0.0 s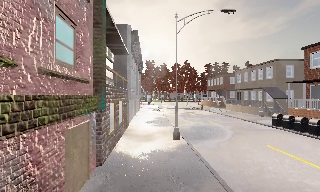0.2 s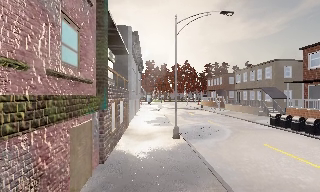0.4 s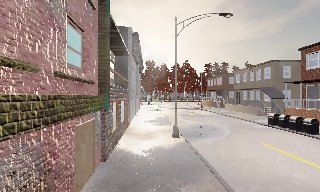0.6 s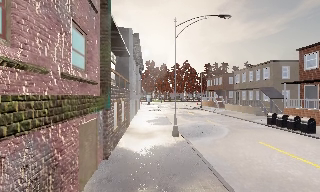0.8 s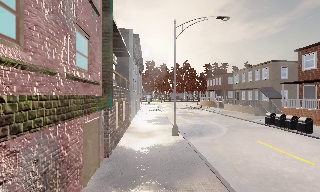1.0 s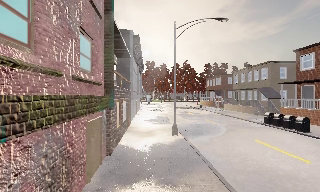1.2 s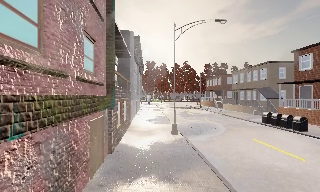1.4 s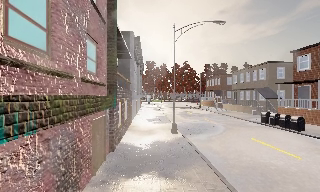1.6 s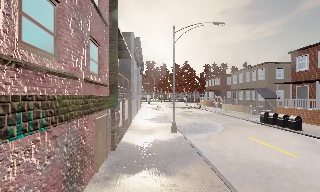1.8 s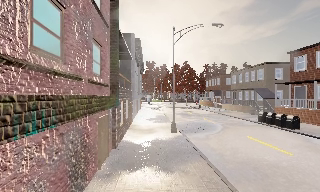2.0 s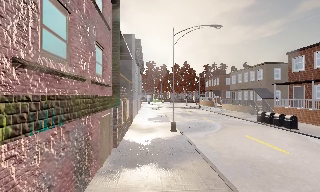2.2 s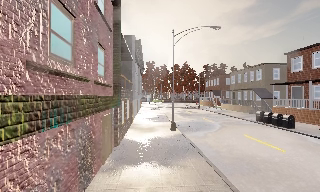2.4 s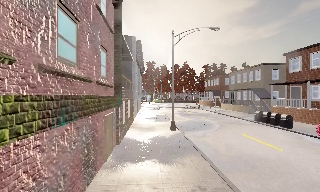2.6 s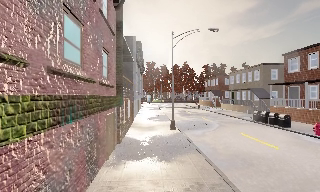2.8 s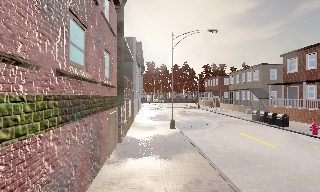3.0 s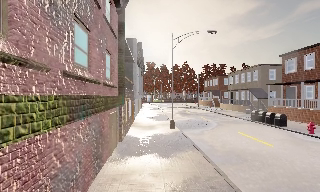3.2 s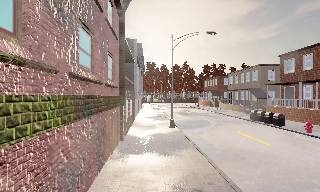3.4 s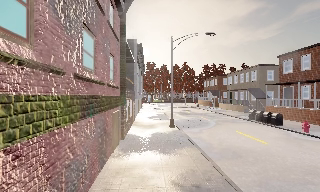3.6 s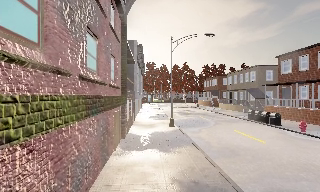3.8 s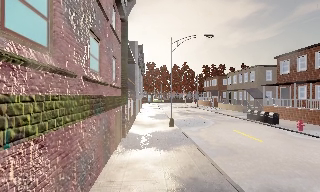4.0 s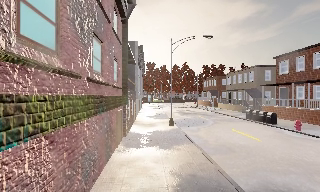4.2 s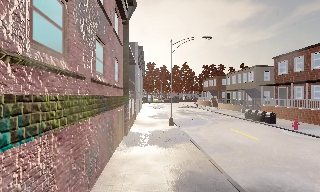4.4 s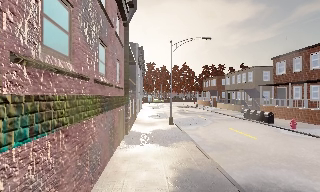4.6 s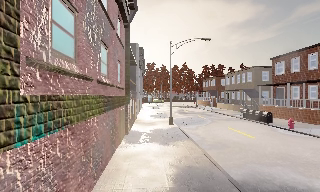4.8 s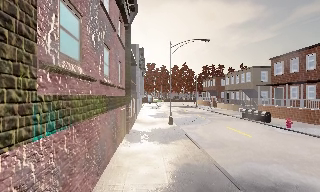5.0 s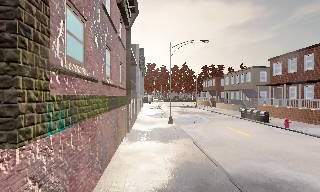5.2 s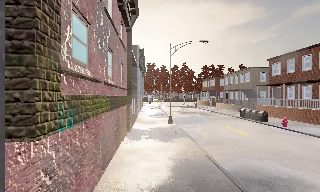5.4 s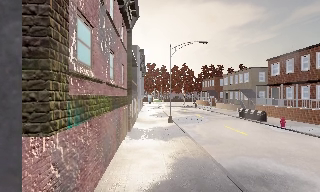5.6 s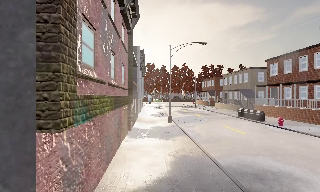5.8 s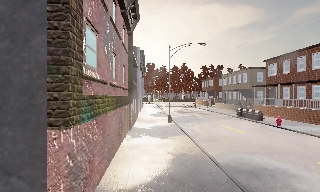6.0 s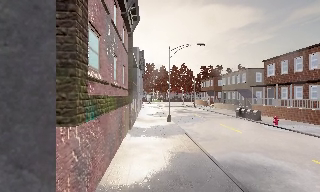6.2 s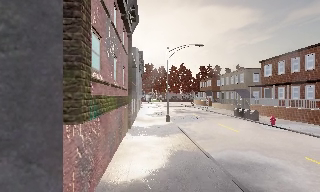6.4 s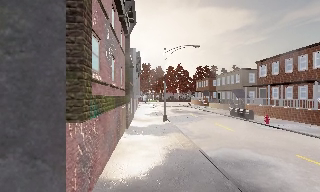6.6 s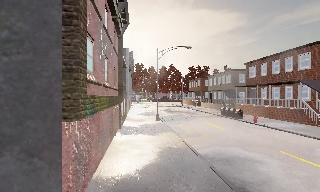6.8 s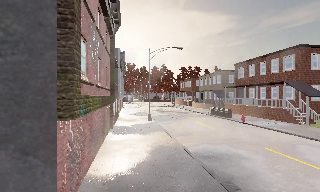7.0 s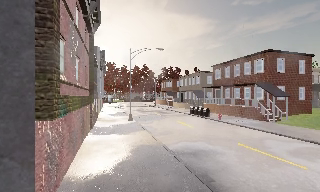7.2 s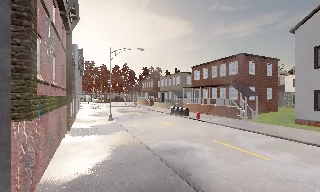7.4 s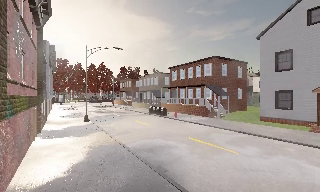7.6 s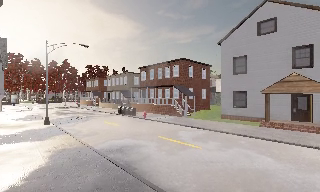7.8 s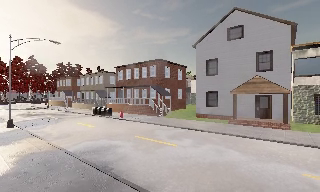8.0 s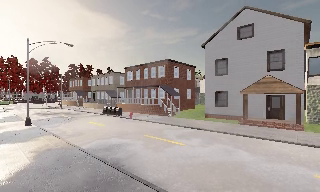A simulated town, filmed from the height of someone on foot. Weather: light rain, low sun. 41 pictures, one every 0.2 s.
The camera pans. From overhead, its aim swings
clockwise.
The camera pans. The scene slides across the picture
to the left.
0.0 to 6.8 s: The camera travels backward, about 7 m, so what stands in front gets smaller.
6.8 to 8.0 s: The camera swings to its right by about 35 degrees, and the scene slides to the left. It travels backward, about 1 m.
The film runs backward here.
